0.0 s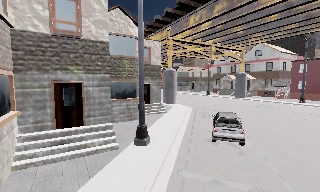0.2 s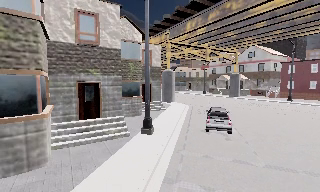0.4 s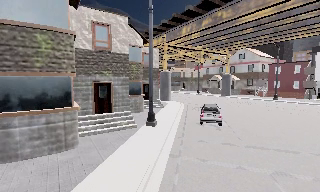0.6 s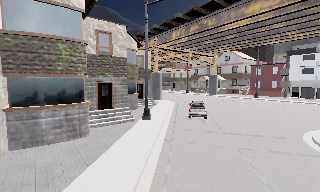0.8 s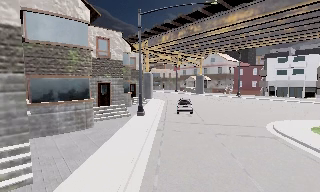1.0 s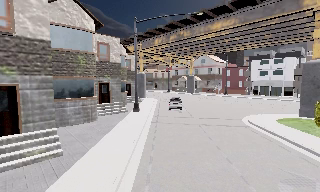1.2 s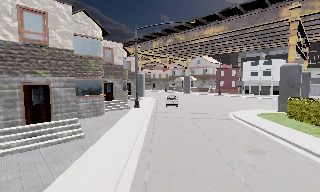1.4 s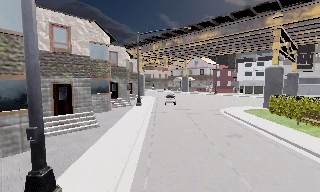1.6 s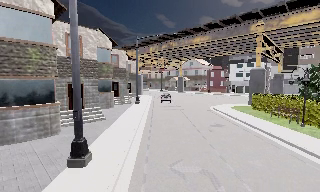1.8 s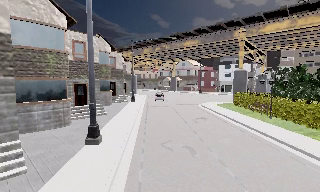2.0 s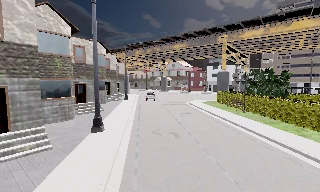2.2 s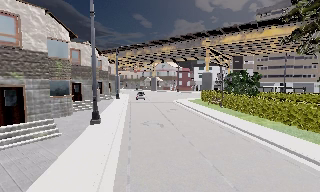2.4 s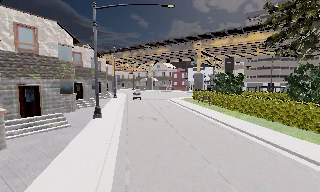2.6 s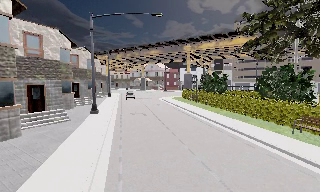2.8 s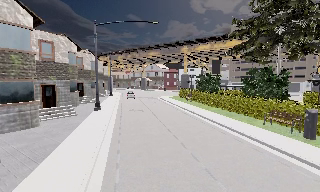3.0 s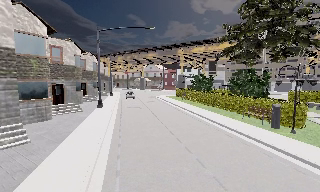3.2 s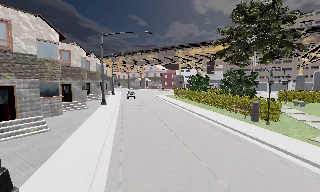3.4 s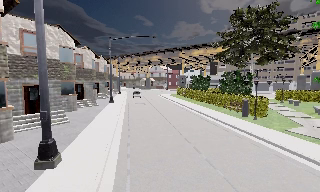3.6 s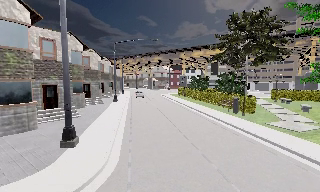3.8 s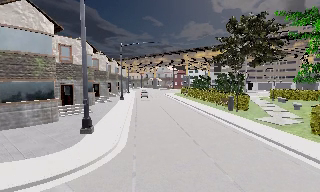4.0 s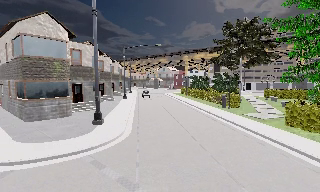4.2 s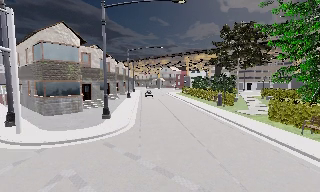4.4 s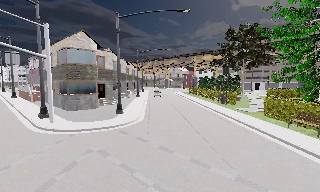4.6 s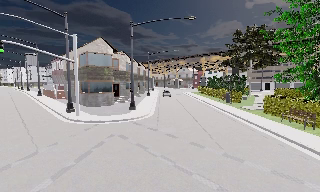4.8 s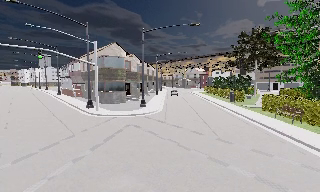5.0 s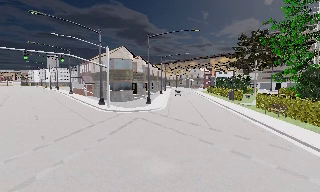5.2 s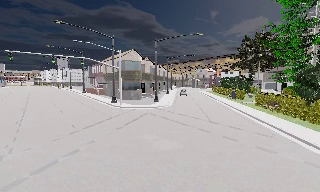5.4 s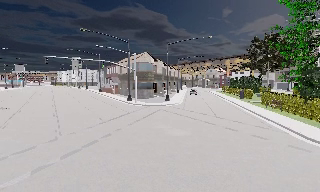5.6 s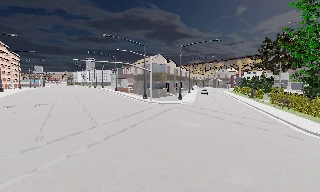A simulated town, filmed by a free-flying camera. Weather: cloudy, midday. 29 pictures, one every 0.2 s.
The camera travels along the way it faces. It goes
backward.
0.0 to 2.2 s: The scene slides to the left, as the camera pans about 25 degrees to its right. It travels backward, about 25 m, so what stands in front gets smaller.
2.2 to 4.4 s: The camera travels backward, about 25 m, so what stands in front gets smaller.
4.4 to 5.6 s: The camera swings to its left by about 20 degrees, and the scene slides to the right. It travels backward, about 14 m, so what stands in front gets smaller.
The film runs backward here.
